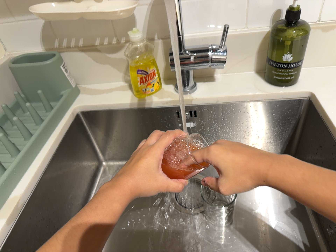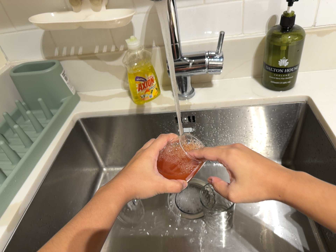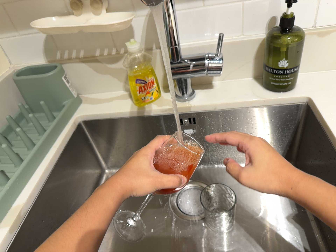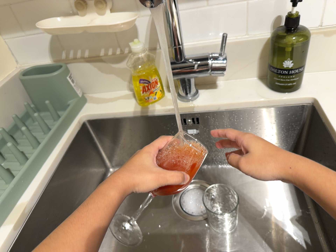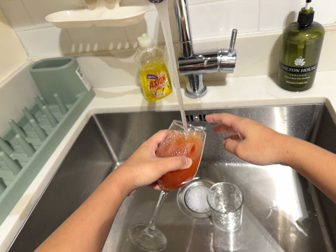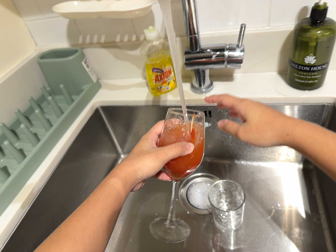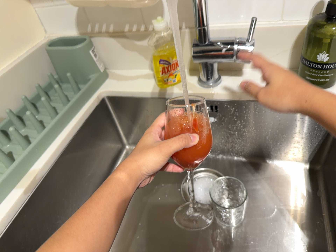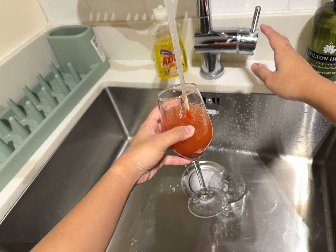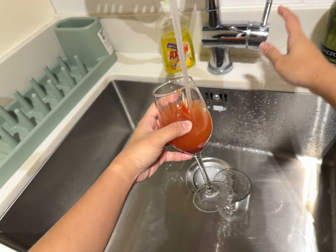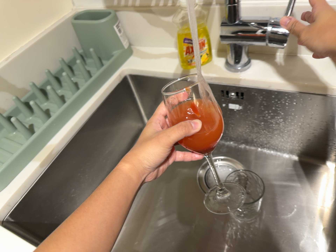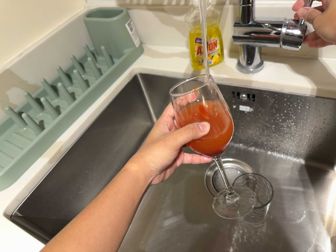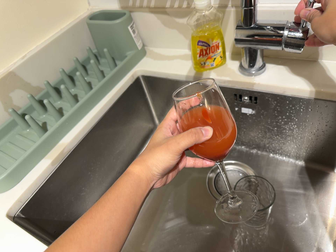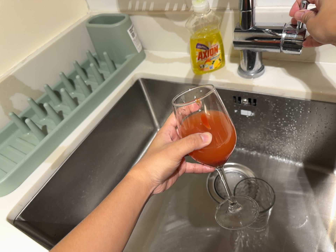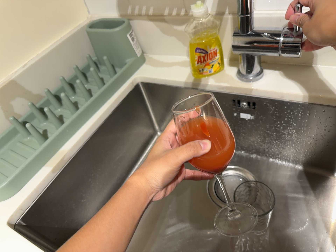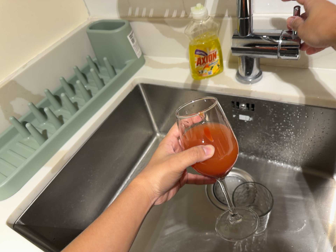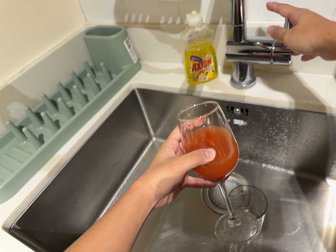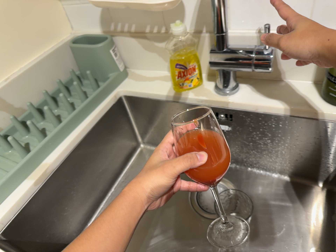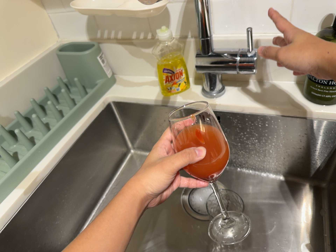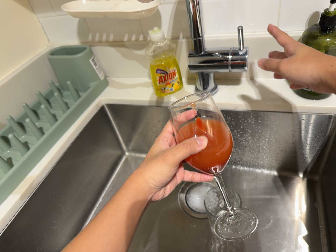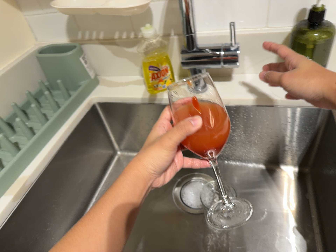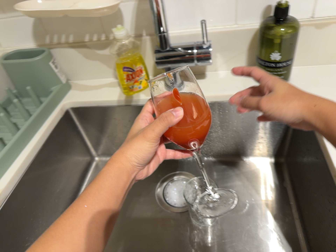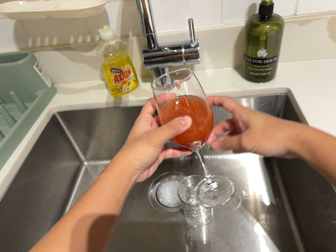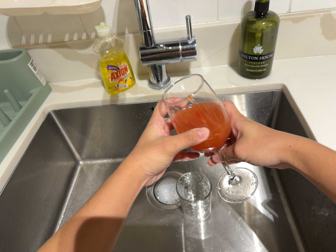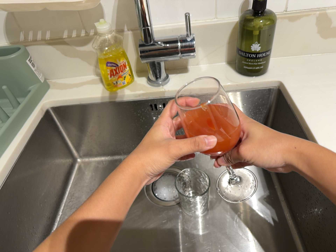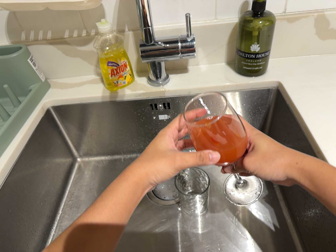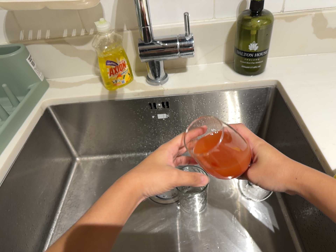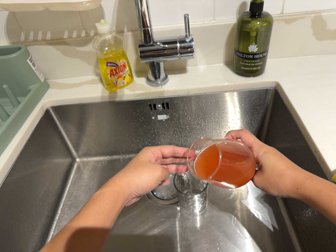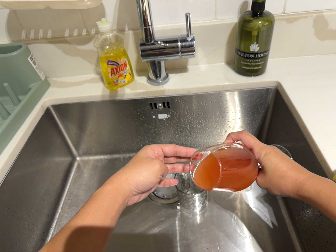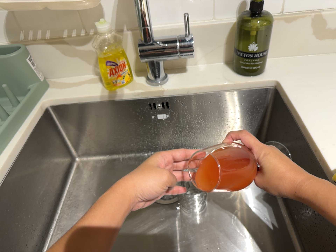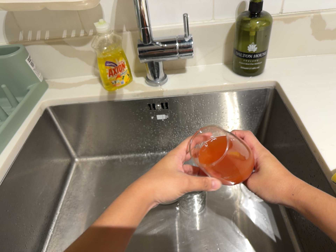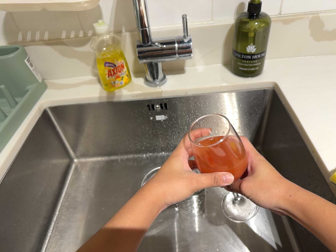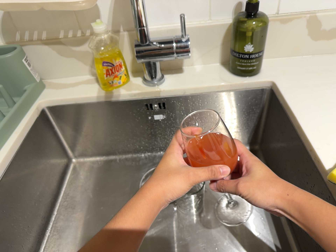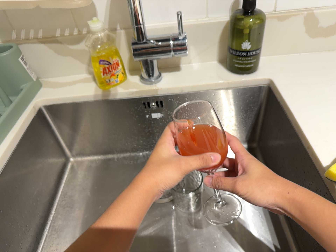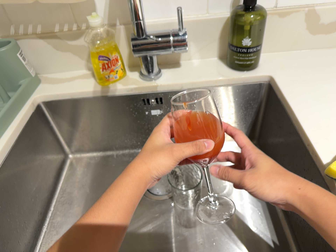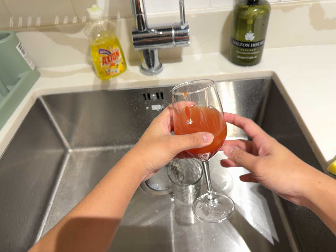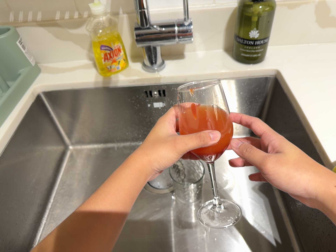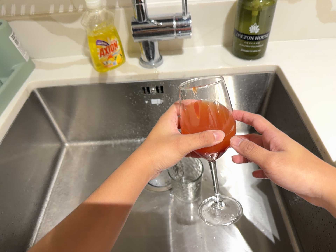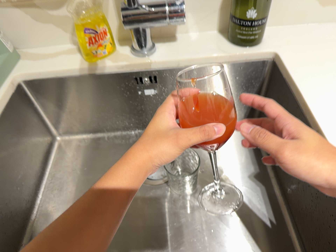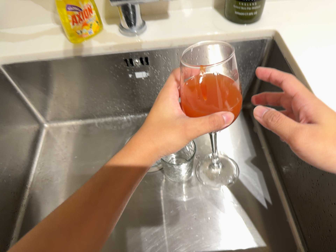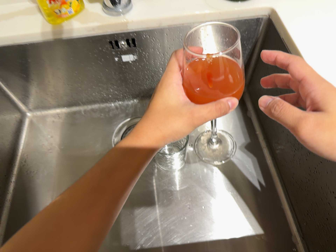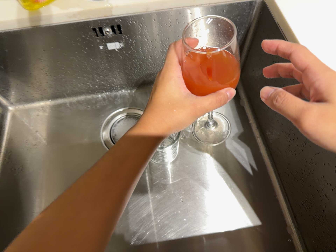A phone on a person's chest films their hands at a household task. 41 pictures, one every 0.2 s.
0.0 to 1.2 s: The camera pans to its left by about 10 degrees. It travels to its right, about 6 cm.
1.2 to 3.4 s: The camera shifts only a little, or ends up much as it began.
3.4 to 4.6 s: The scene slides to the left, as the camera pans about 20 degrees to its right. It travels to its left, about 8 cm. It rolls about its line of sight by about 10 degrees, and the scene rotates counterclockwise.
4.6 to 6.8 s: The camera shifts only a little, or ends up much as it began.
6.8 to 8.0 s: The camera travels forward and toward the top of its view, about 12 cm, so what stands in front looms larger. Its aim tips toward the bottom of its view by about 15 degrees, and the scene shifts upward.
The film runs backward here.
